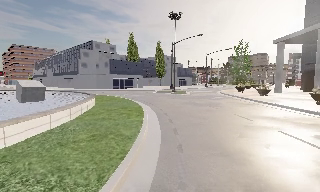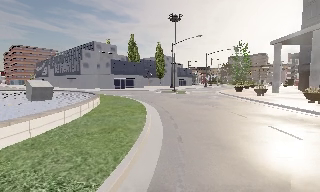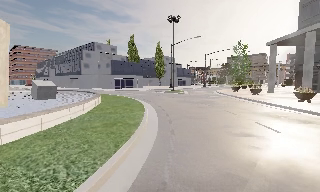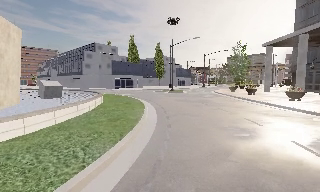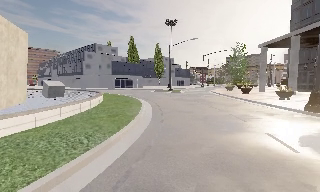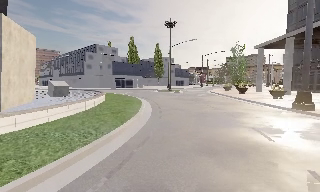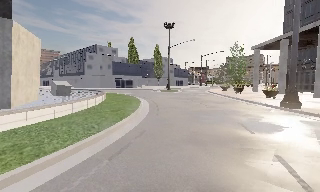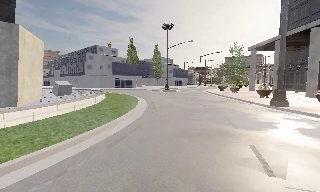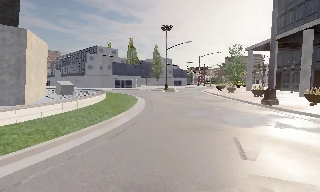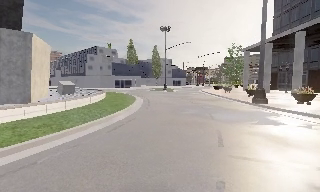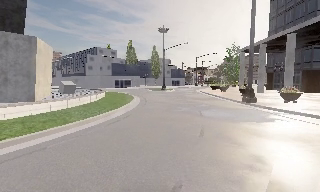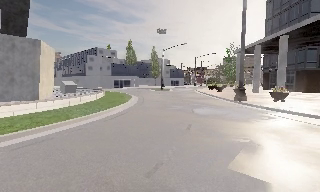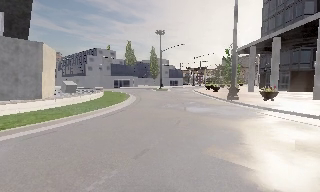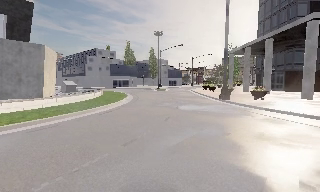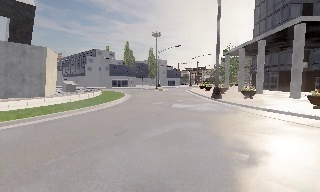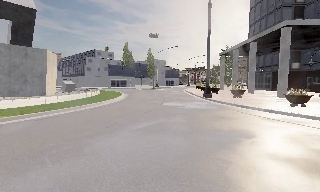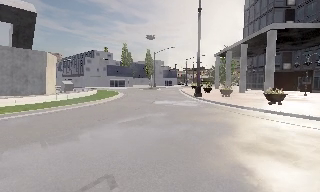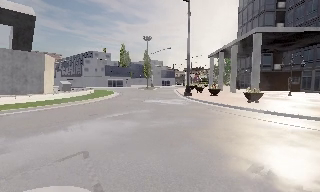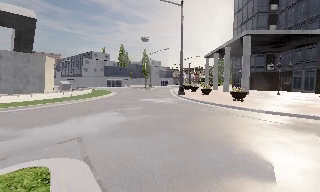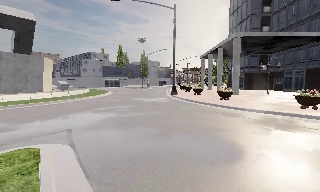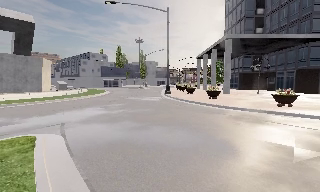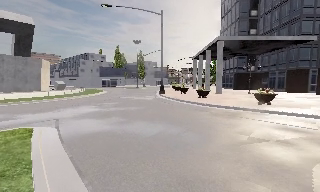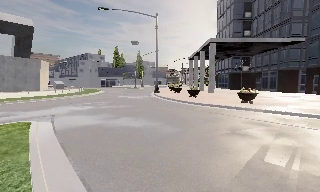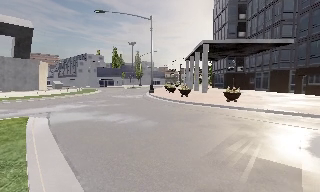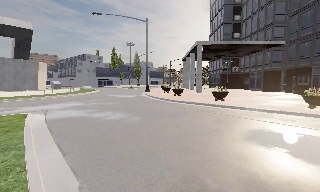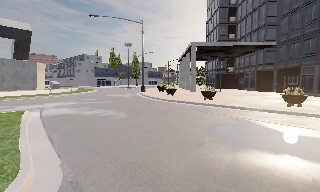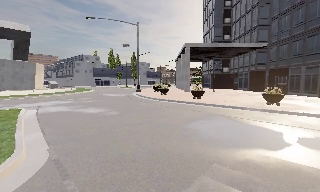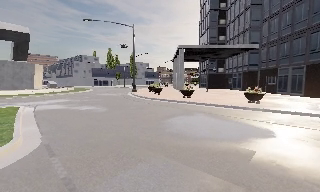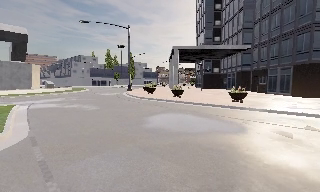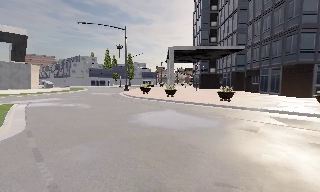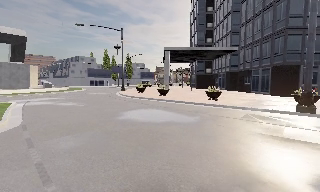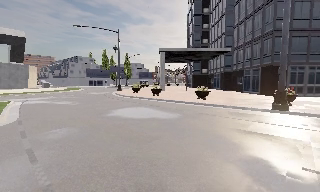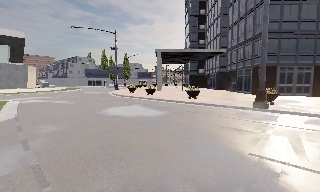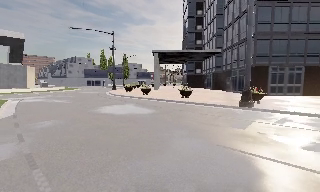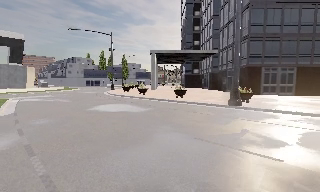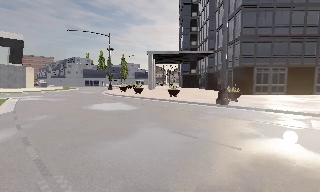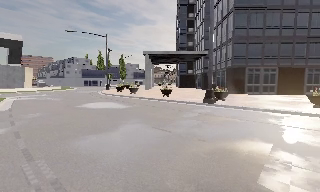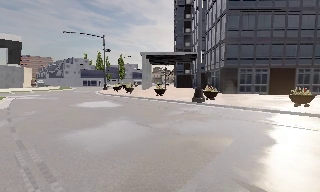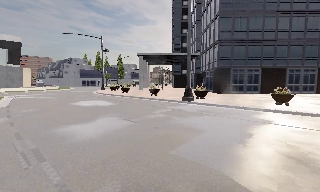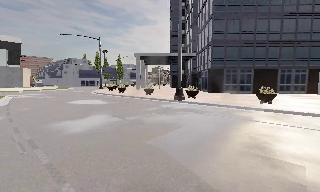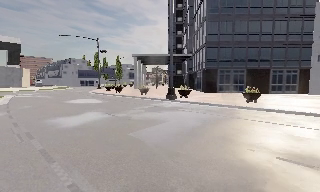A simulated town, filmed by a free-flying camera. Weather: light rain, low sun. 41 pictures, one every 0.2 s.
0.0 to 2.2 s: The camera travels backward, about 8 m, so what stands in front gets smaller.
2.2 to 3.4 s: The camera travels backward and to its right, about 6 m, so what stands in front gets smaller. It gains speed.
3.4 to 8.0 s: The camera travels backward and to its right, about 20 m, so what stands in front gets smaller.
The film runs backward here.
